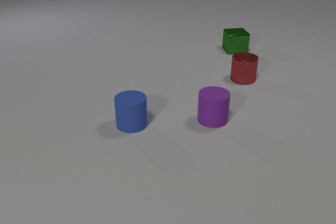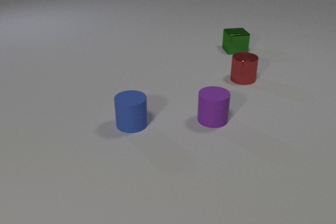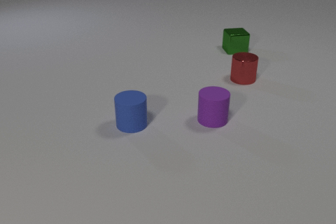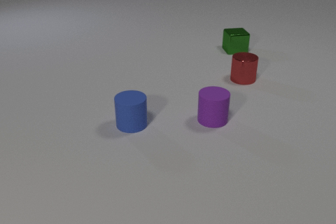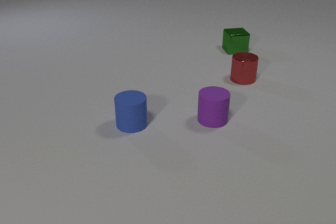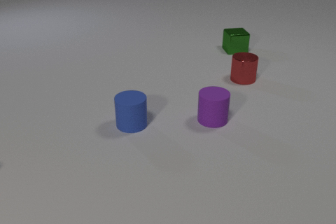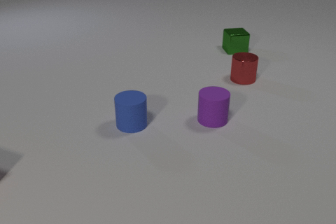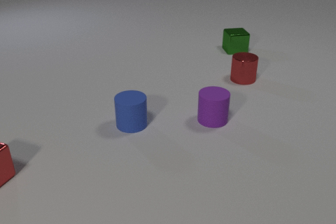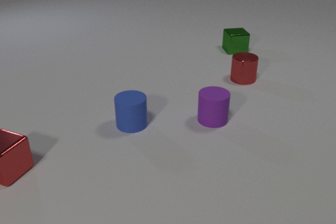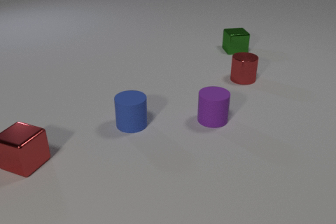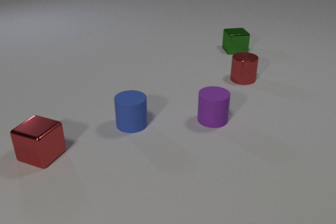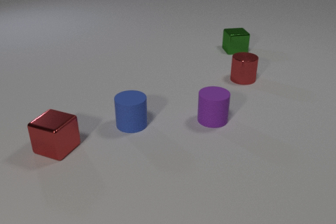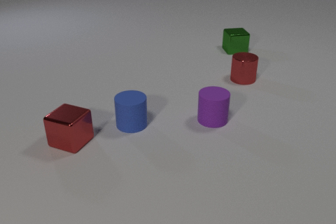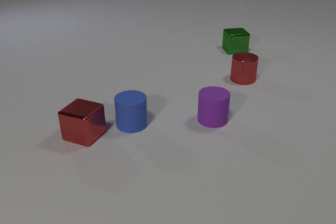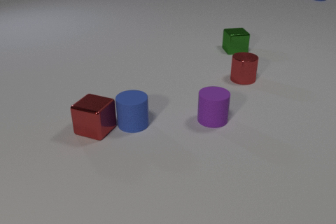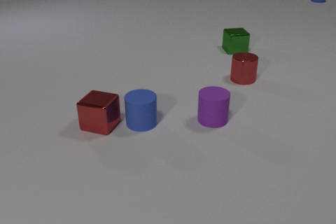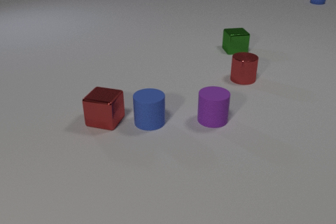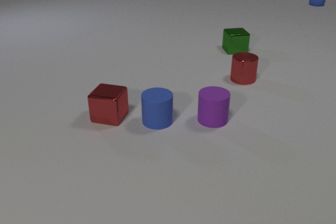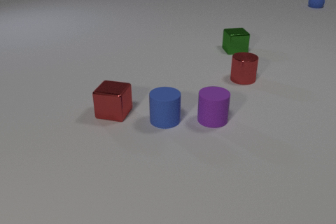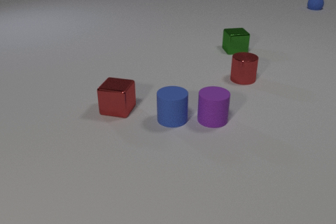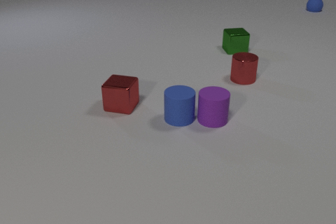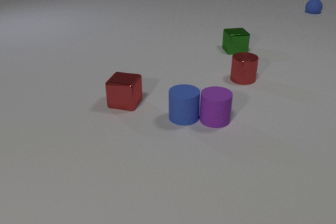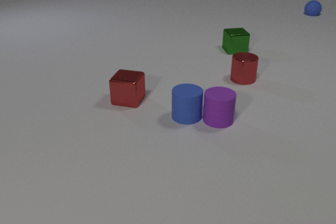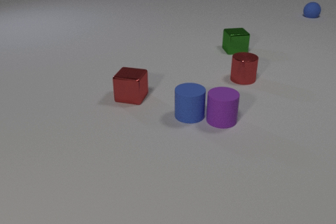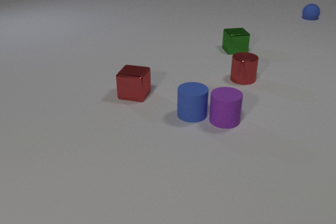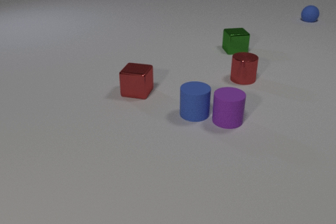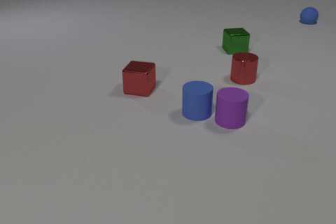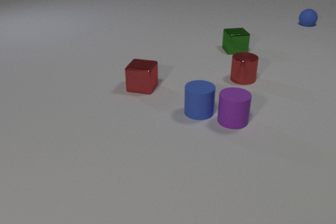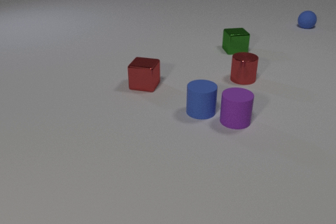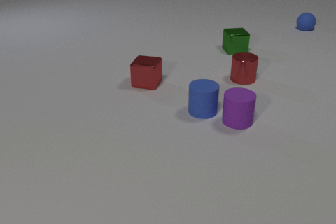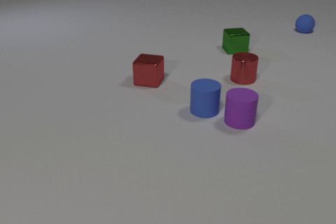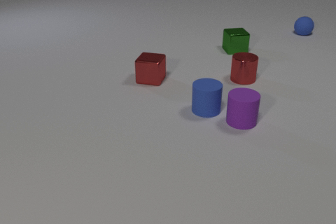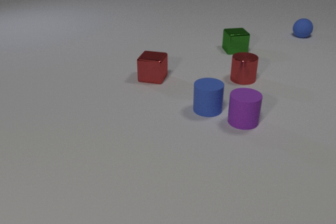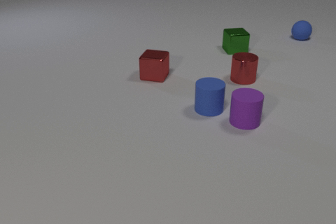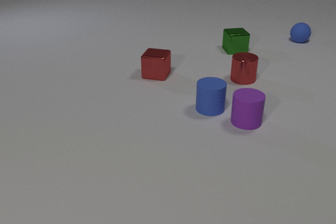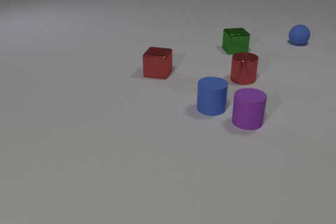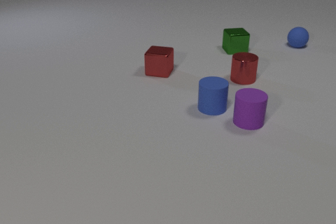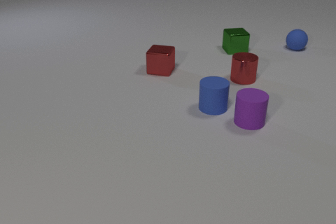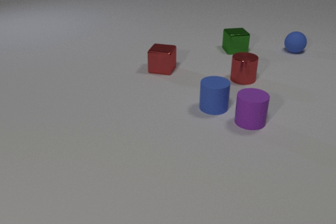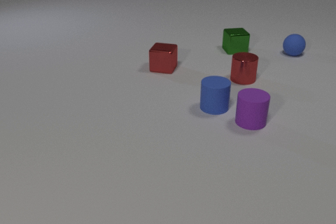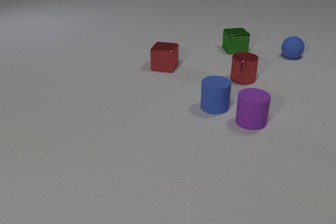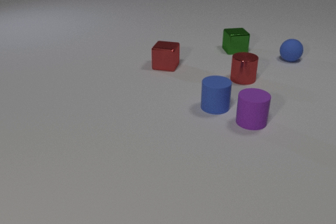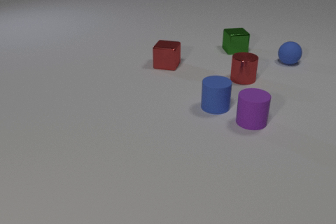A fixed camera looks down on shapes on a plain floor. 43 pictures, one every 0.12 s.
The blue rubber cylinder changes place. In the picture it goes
to the right.
The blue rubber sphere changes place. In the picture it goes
toward the camera.
0.00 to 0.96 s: The red metal cube comes in at the left edge, slides to the right.
0.96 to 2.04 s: The red metal cube slides to the right and away from the camera. The blue rubber cylinder slides to the right. The blue rubber sphere comes in at the top edge, rolls toward the camera. The red metal cube and the blue rubber cylinder collide.
2.04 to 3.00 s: The red metal cube slides away from the camera and to the right. The blue rubber cylinder slides to the right and away from the camera. The purple rubber cylinder slides to the right. The blue rubber sphere rolls toward the camera. The blue rubber cylinder and the purple rubber cylinder collide.
3.00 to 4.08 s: The red metal cube slides away from the camera and to the right. The blue rubber cylinder slides to the right and away from the camera. The purple rubber cylinder slides to the right. The blue rubber sphere rolls toward the camera.
4.08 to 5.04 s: The red metal cube slides away from the camera and to the right. The blue rubber sphere rolls toward the camera.
Are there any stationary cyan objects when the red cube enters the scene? no.
Are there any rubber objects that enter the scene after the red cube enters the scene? yes.
How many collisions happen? 2.
